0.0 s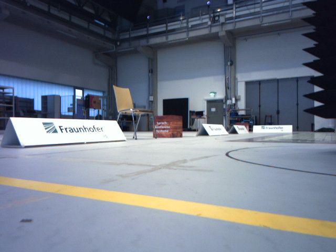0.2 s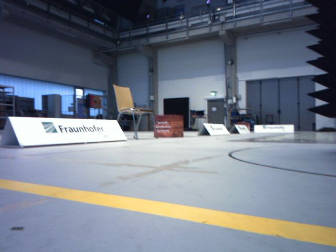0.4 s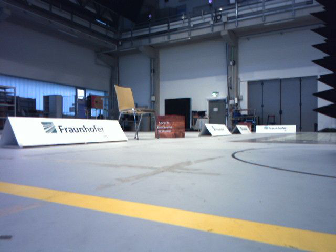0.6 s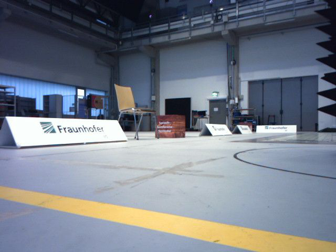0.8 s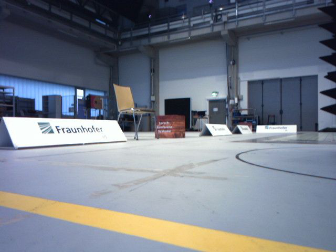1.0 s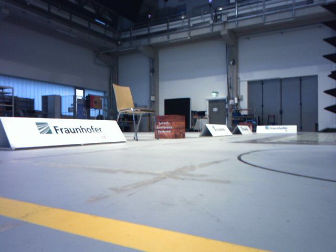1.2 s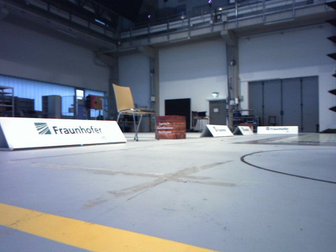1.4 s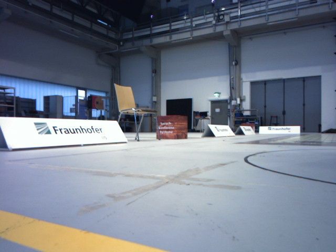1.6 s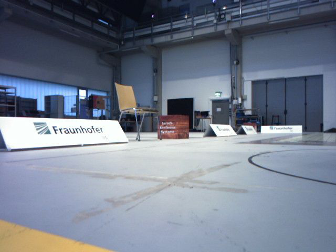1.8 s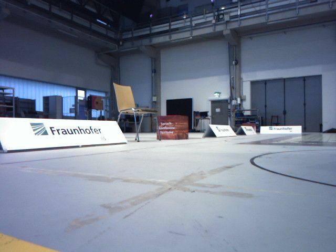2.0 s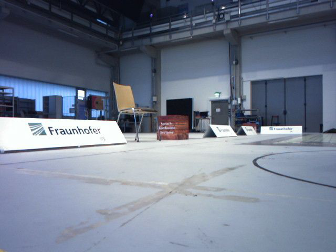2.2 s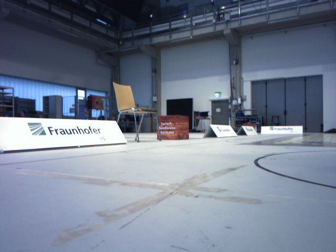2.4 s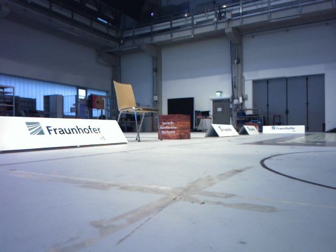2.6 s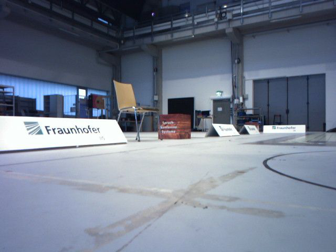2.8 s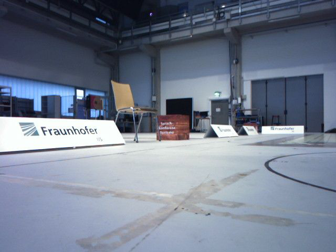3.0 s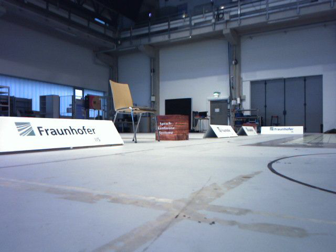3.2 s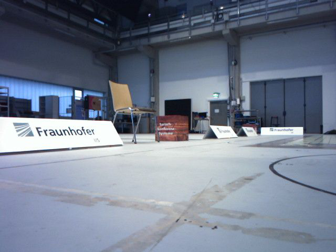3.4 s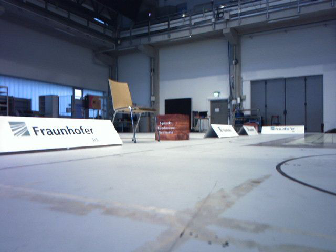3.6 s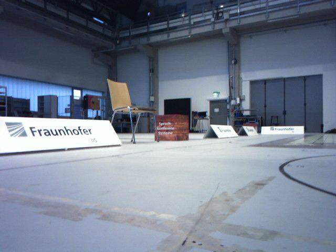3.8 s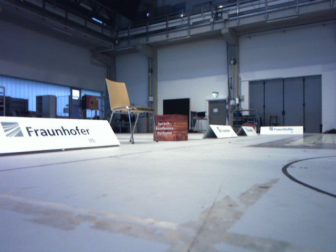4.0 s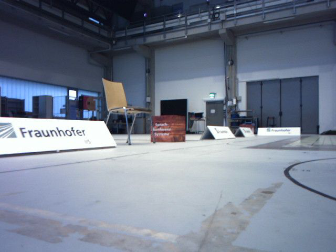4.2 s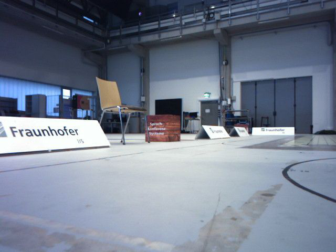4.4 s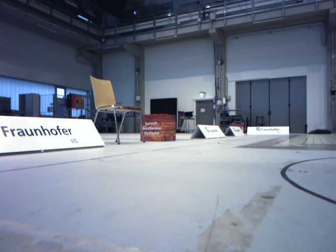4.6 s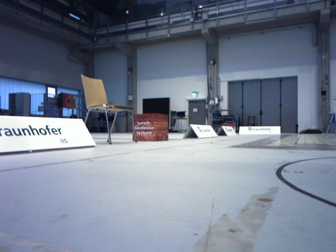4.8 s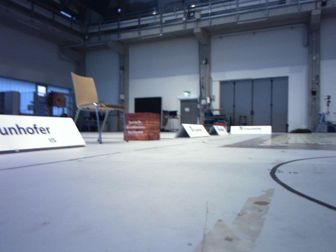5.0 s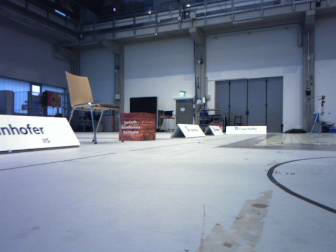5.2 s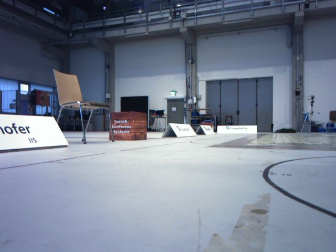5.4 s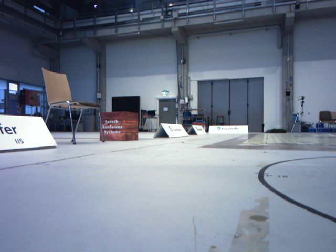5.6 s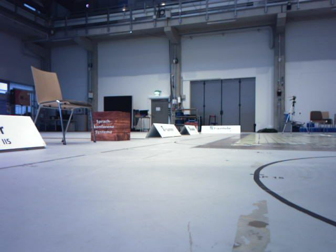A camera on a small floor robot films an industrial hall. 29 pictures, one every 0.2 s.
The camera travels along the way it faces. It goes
forward.
0.0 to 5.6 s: The camera pans to its right, which is clockwise from overhead, by about 10 degrees. It travels forward, about 1.2 m, so what stands in front looms larger.
The film runs forward here.
